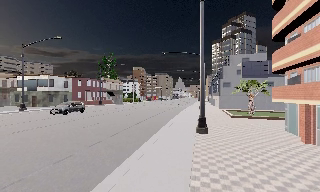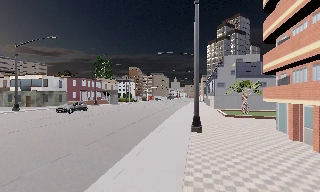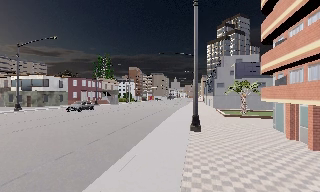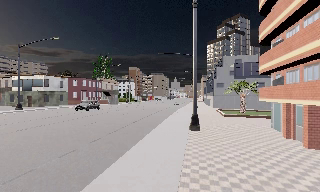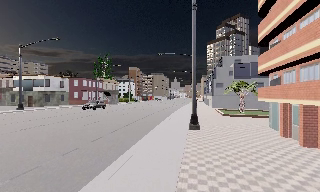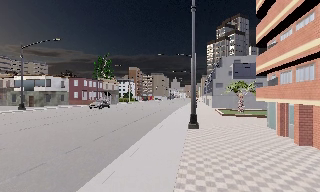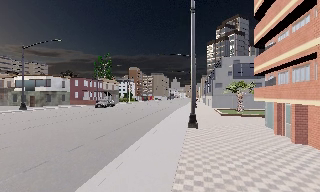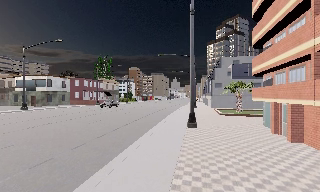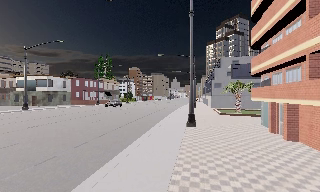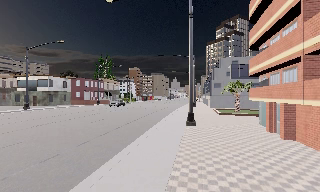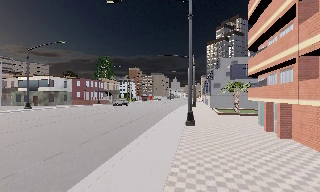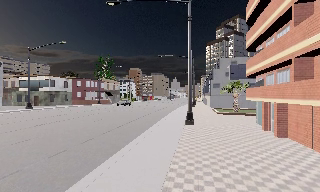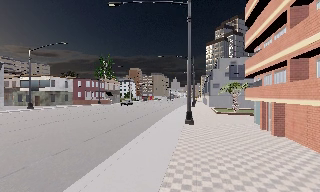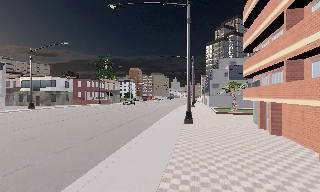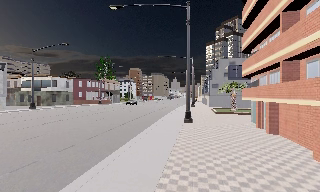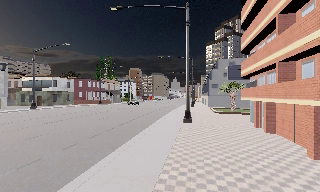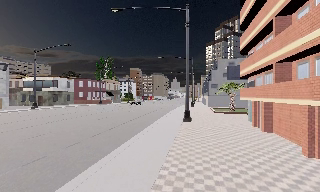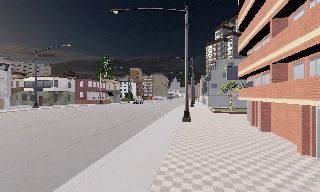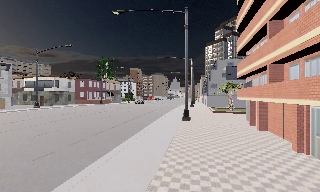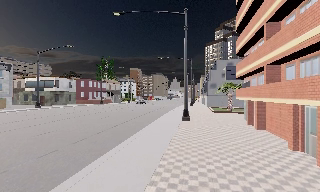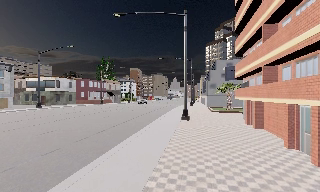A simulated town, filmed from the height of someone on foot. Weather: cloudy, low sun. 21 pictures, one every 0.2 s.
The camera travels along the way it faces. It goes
backward.
0.0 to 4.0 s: The camera travels backward, about 5 m, so what stands in front gets smaller.
The film runs backward here.
